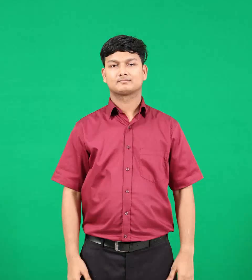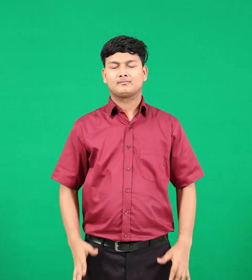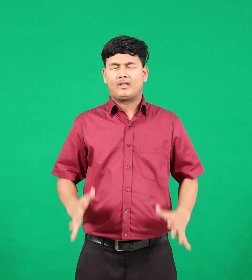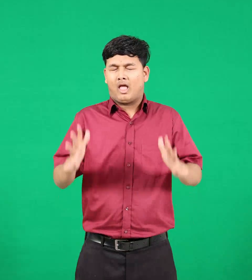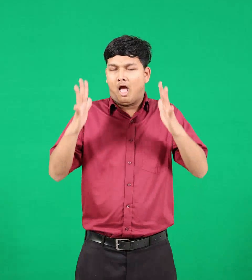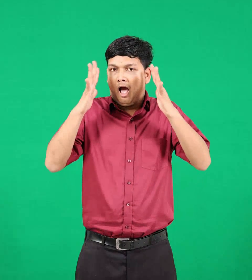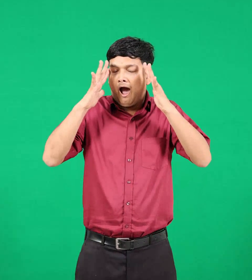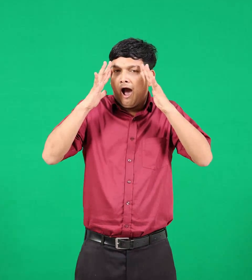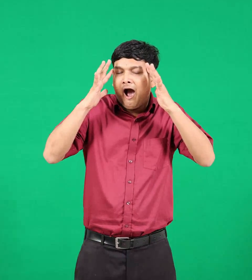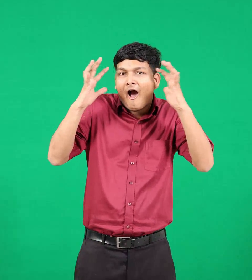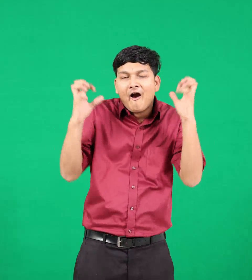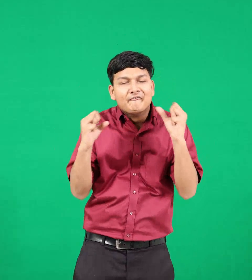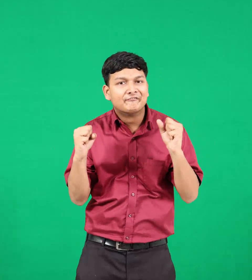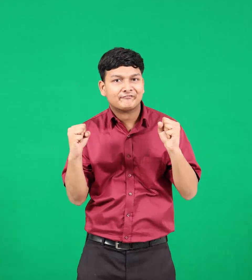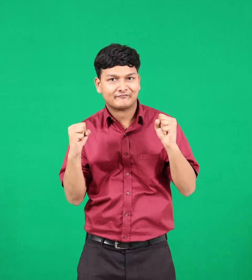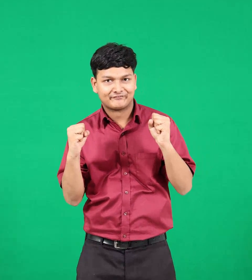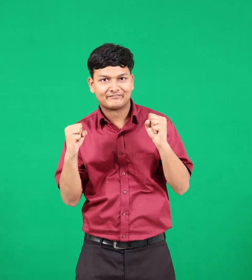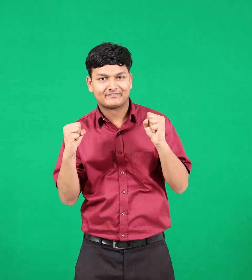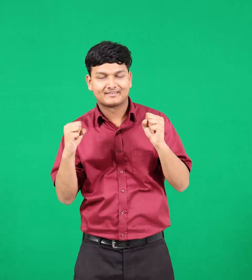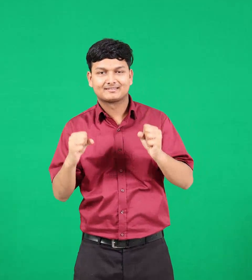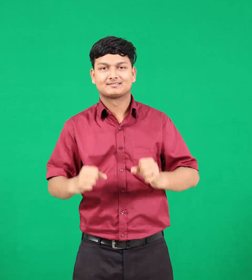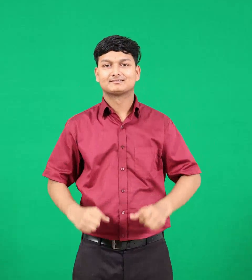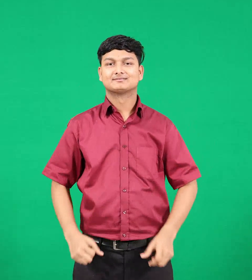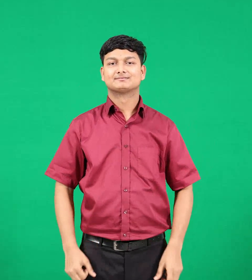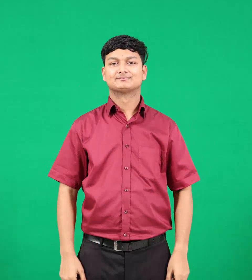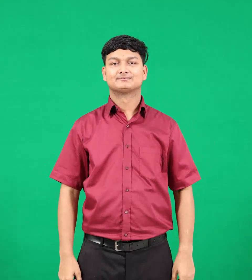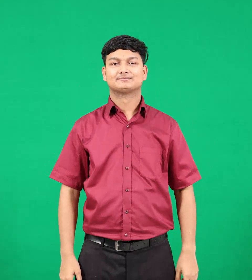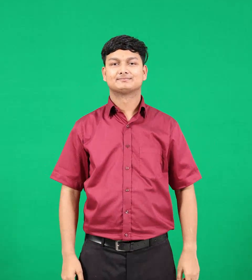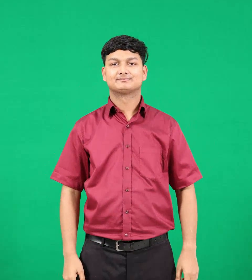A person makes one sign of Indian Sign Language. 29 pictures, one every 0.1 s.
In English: comfortable
